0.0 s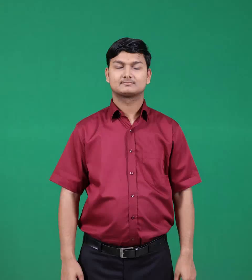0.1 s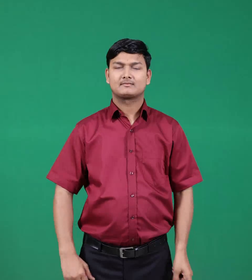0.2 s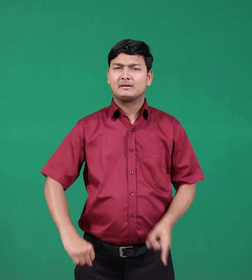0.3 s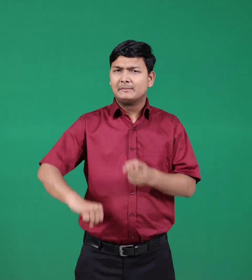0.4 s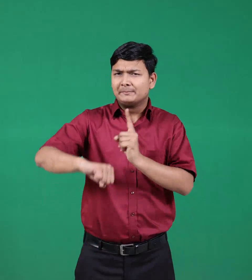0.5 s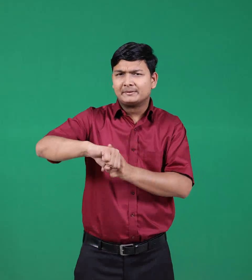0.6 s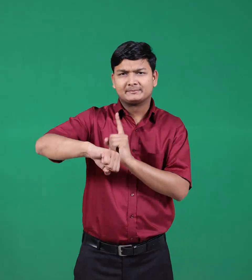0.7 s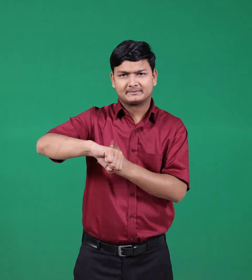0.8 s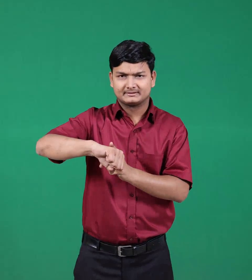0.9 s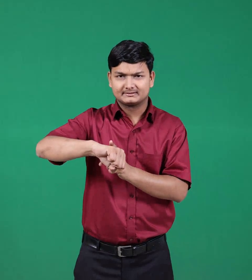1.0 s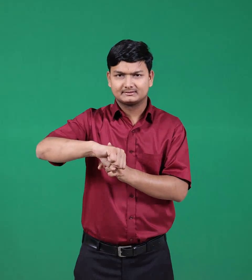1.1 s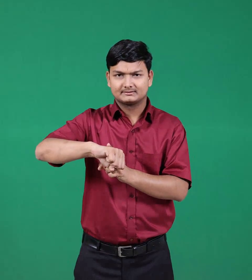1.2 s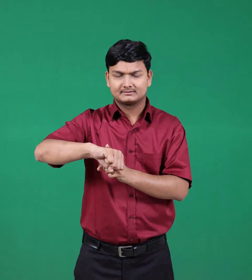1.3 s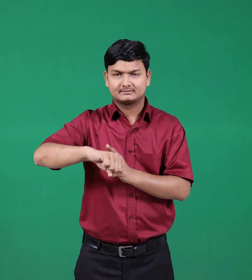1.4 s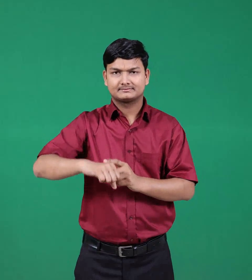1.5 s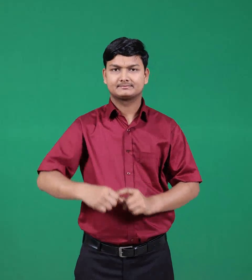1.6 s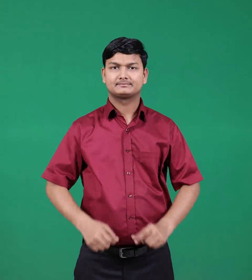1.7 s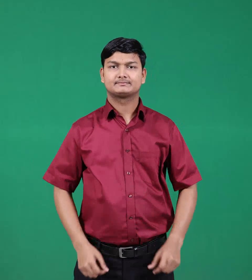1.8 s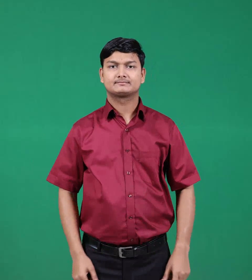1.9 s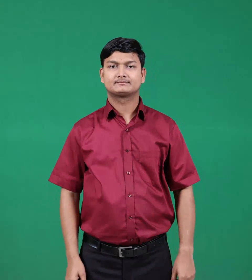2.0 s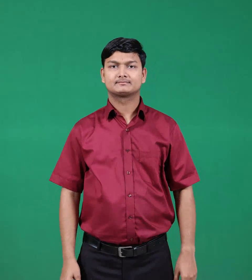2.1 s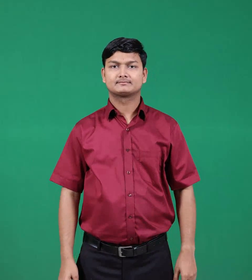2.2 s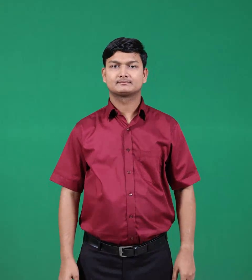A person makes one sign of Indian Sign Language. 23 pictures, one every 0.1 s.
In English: punish
